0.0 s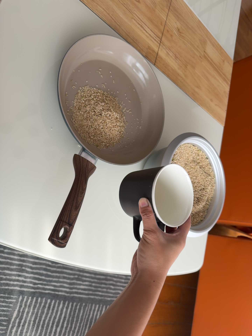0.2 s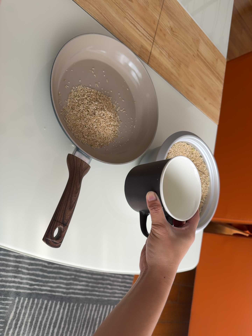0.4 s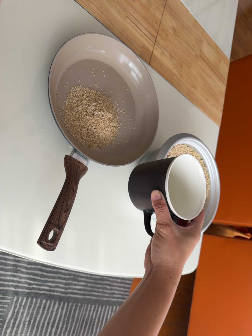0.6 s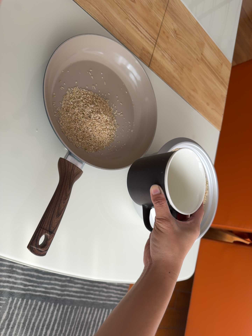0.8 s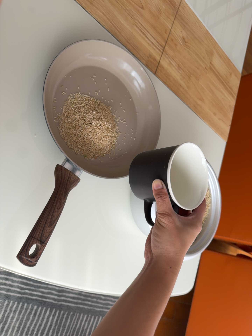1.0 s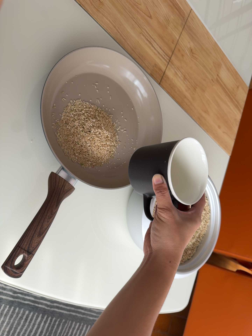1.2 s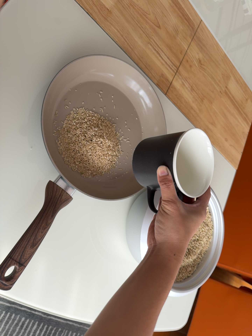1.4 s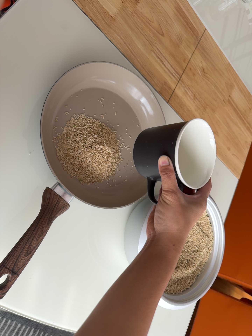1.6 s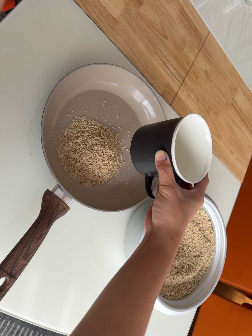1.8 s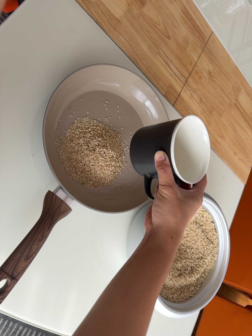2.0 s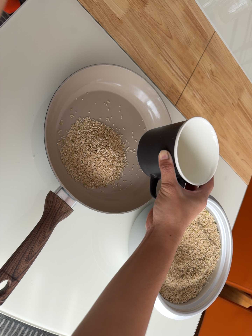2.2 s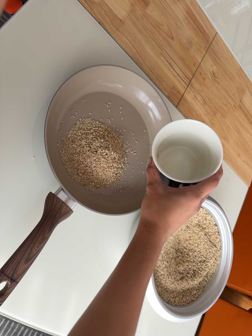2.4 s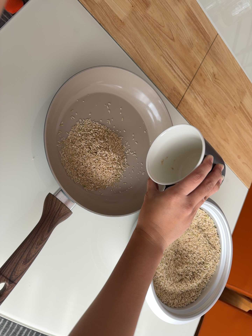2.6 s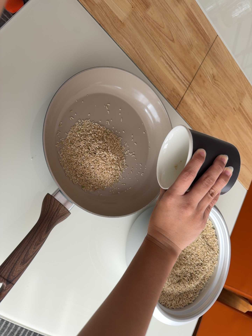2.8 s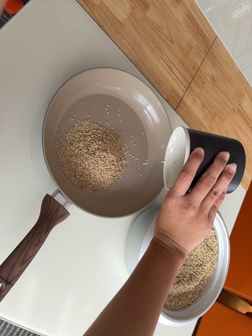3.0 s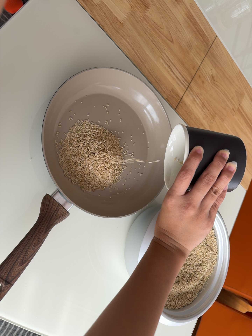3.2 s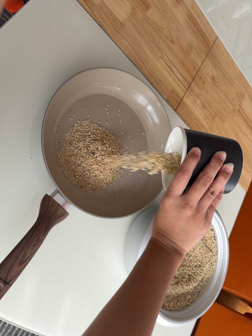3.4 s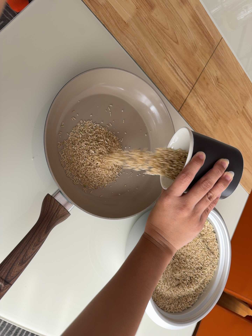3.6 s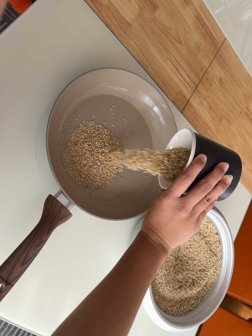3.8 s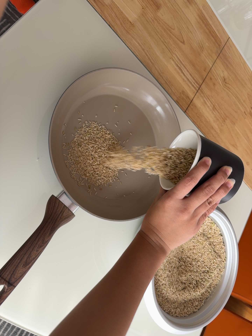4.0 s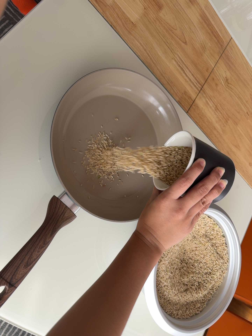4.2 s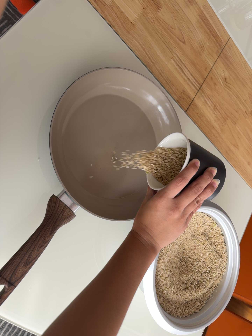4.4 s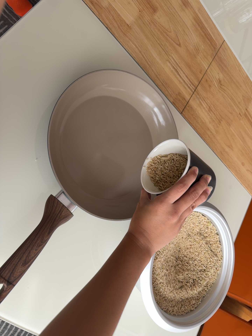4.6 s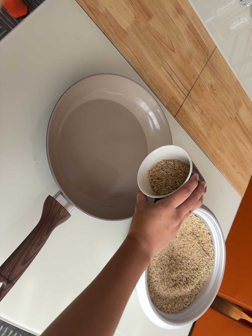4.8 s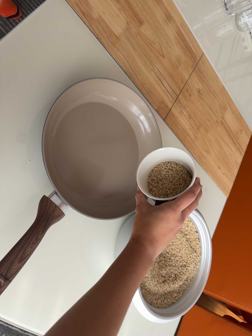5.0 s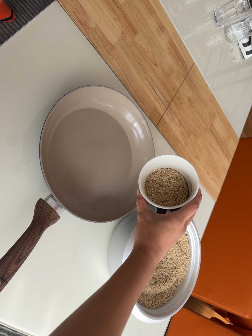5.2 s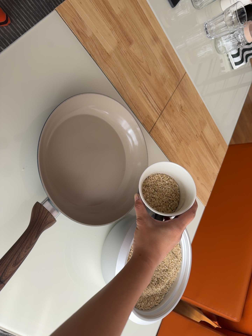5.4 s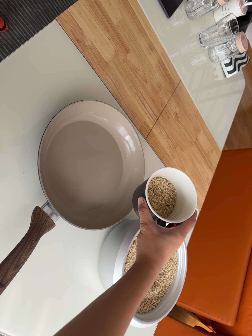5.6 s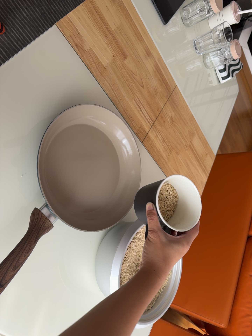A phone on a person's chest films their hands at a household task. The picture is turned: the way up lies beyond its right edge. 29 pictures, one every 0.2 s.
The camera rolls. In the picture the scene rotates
clockwise.
0.0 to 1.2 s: The camera travels to its right and forward, about 10 cm. It rolls about its line of sight by about 10 degrees, and the scene rotates clockwise.
1.2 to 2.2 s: The camera shifts only a little, or ends up much as it began.
2.2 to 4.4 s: The camera shifts only a little, or ends up much as it began.
4.4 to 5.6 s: The scene slides to the left, as the camera pans about 15 degrees to its right. It travels backward and to its left, about 10 cm, so what stands in front gets smaller.
The film runs backward here.
